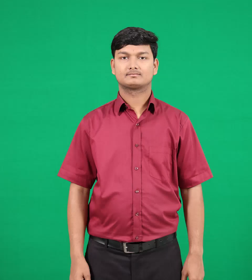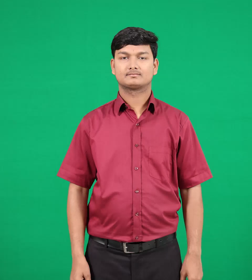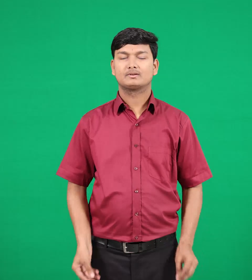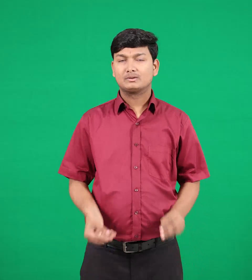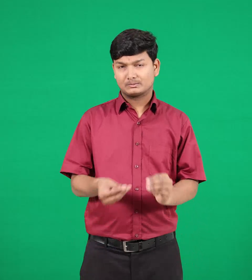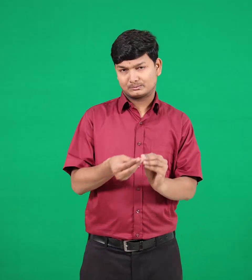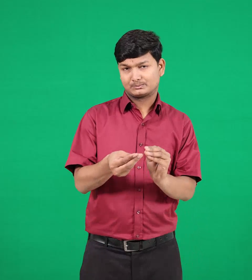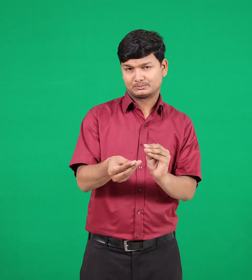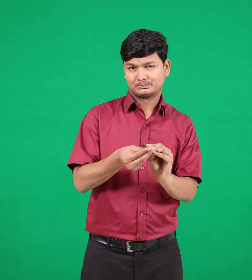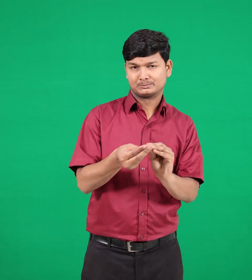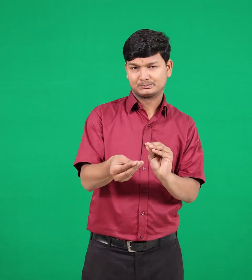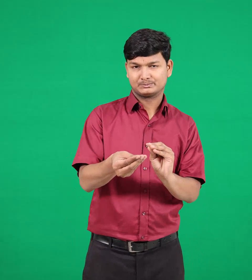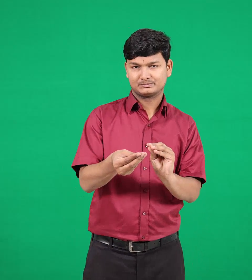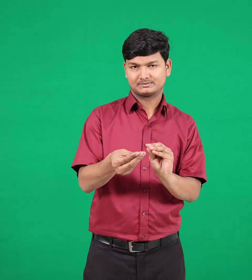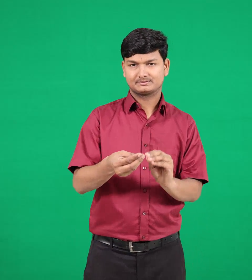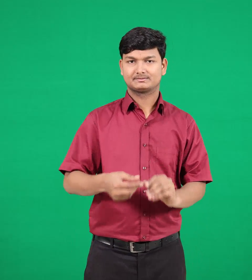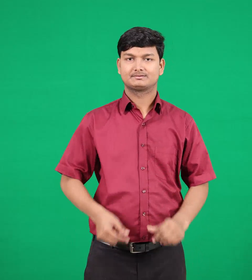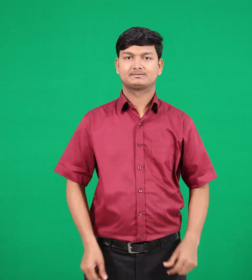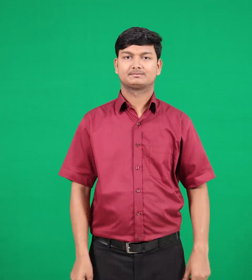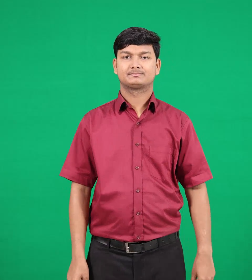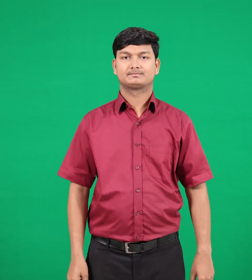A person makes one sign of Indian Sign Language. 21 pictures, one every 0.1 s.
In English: soon
